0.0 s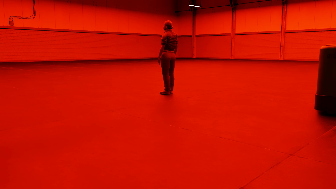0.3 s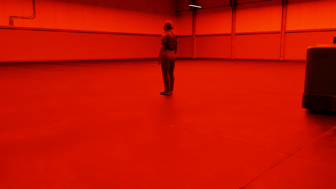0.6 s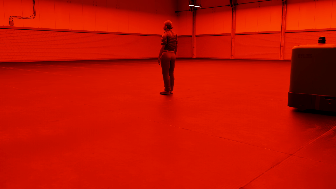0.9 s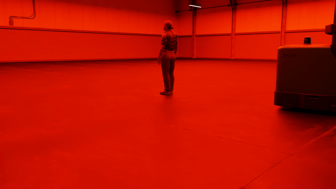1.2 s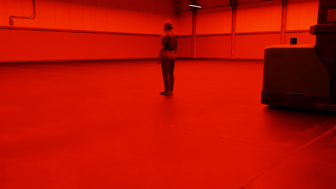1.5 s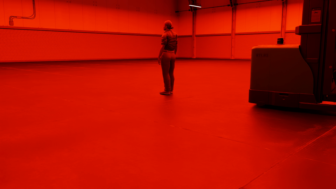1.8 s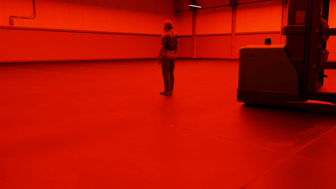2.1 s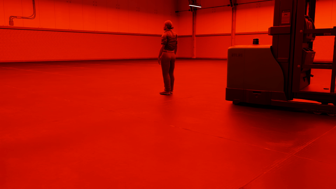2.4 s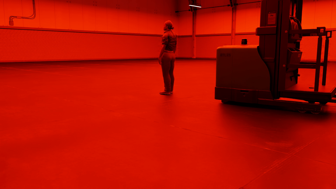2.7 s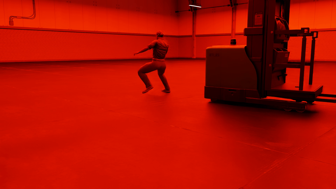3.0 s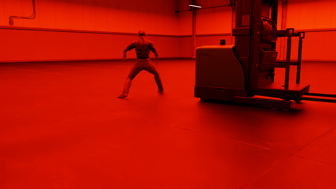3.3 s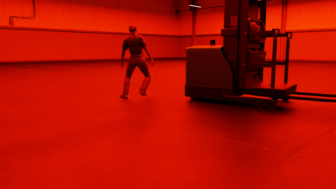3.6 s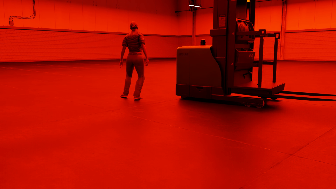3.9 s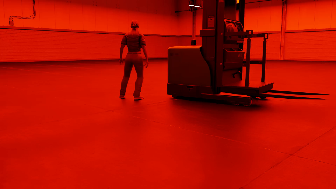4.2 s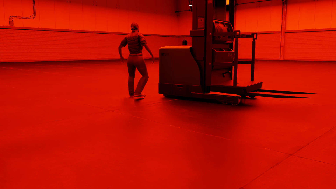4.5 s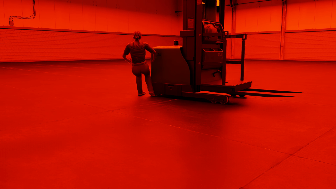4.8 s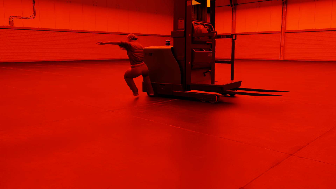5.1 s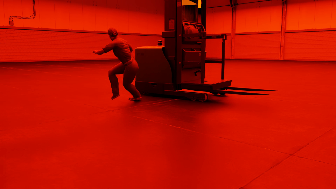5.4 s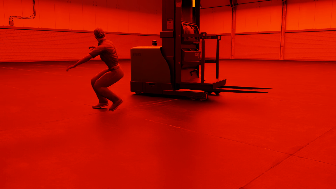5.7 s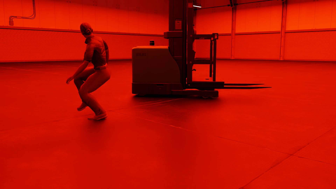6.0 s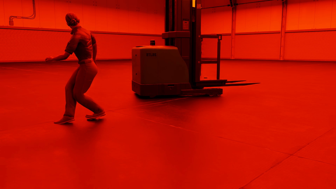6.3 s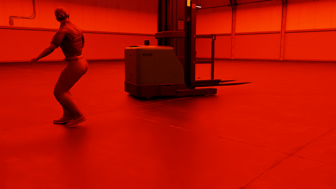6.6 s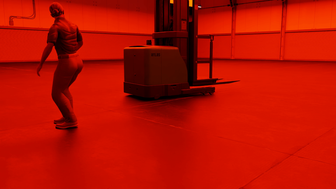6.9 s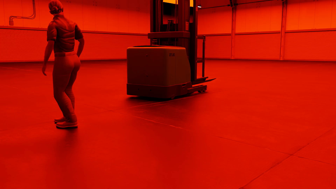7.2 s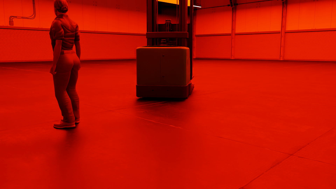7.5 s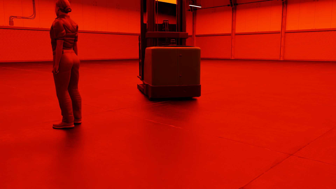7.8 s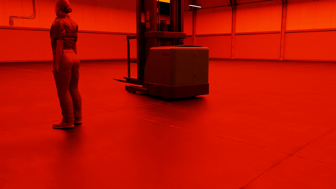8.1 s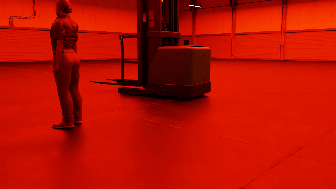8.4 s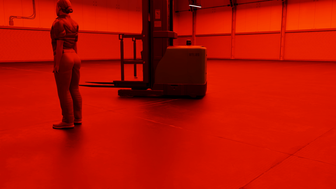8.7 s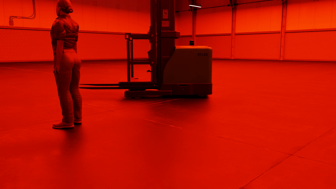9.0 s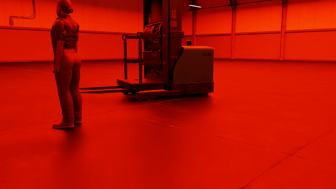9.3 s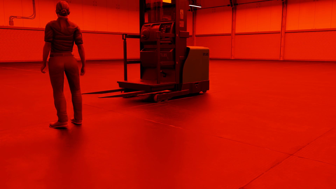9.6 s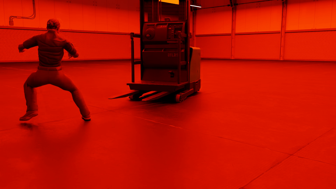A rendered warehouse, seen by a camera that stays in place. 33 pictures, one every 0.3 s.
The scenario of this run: Near miss between a forklift and a person.
